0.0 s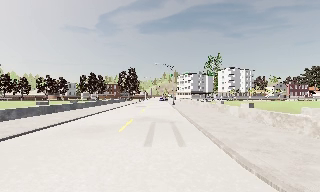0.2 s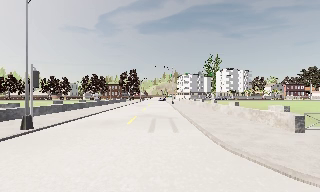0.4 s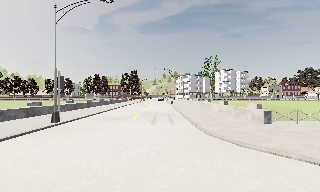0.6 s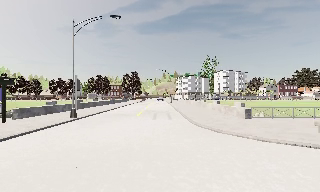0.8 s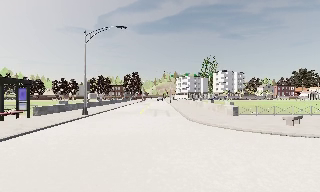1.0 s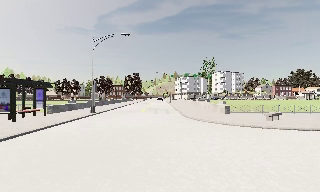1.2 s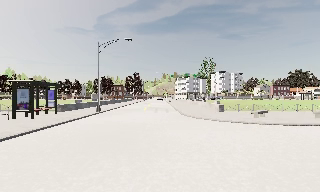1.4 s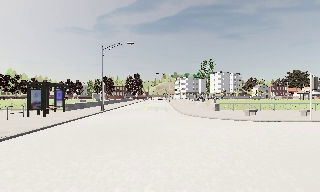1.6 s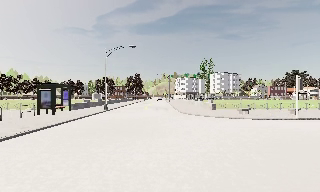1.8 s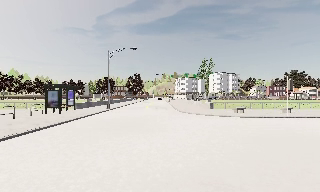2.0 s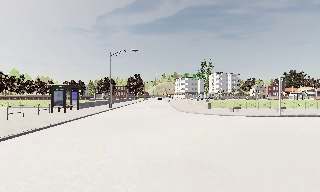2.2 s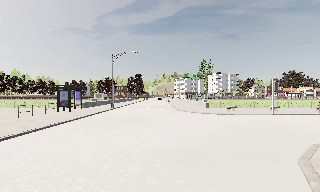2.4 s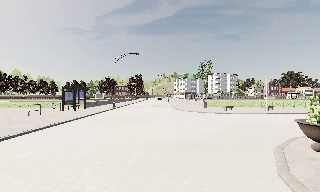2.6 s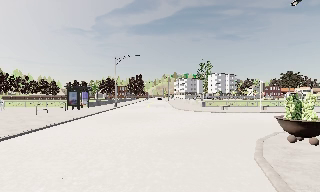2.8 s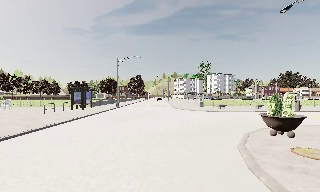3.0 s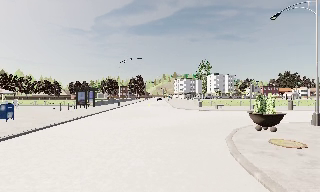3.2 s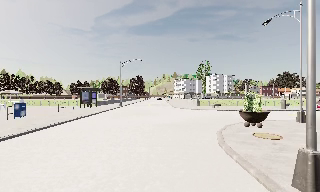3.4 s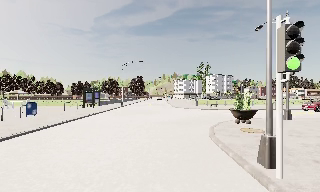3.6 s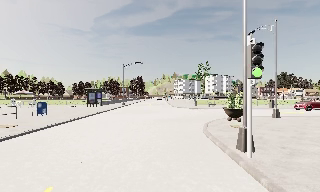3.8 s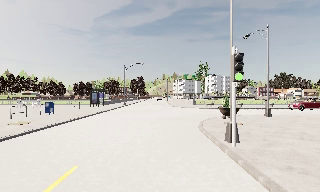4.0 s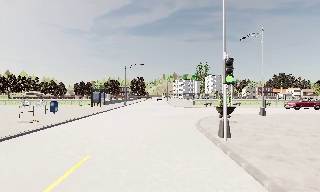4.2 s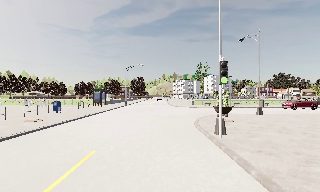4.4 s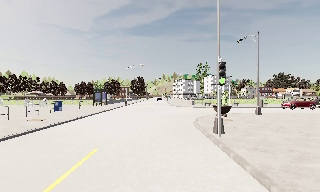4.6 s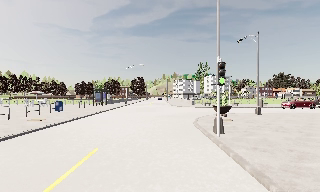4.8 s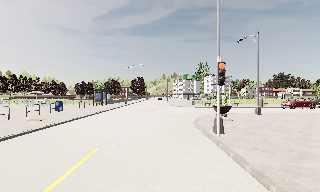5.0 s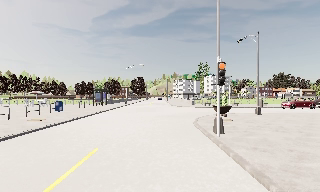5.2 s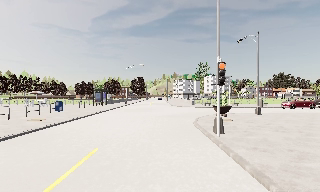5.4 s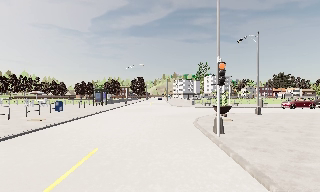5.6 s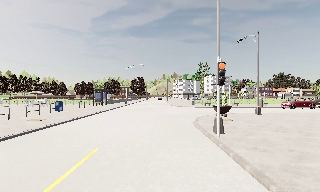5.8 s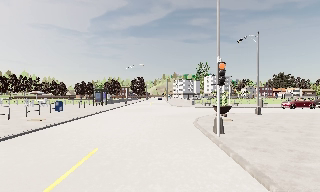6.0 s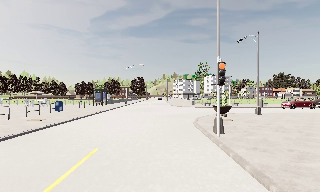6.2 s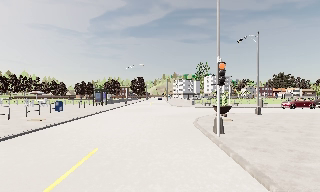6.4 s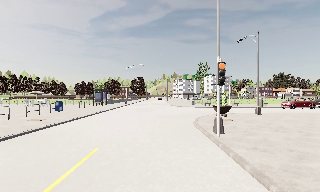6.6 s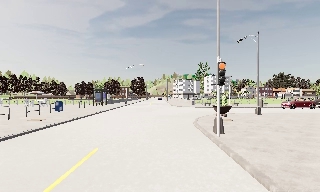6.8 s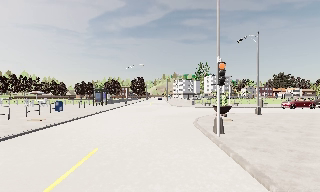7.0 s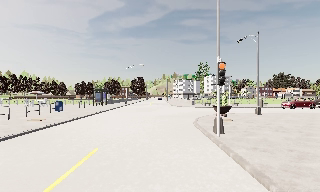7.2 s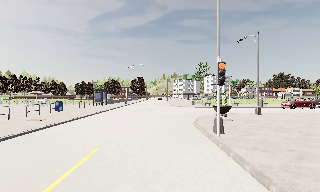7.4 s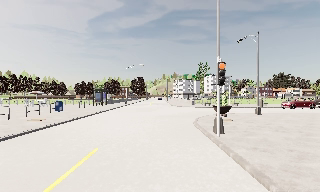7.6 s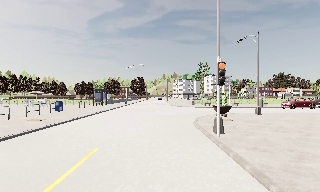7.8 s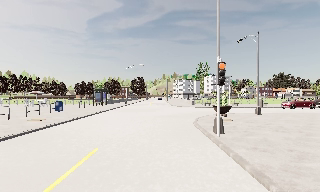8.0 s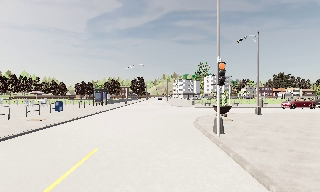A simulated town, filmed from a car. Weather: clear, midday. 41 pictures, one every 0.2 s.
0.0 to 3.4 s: The camera travels backward, about 20 m, so what stands in front gets smaller. It loses speed.
3.4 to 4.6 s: The camera travels backward, about 3.5 m, so what stands in front gets smaller. It loses speed.
4.6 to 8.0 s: The camera keeps its place and its aim.
The film runs backward here.
